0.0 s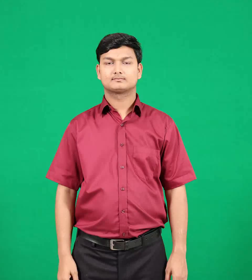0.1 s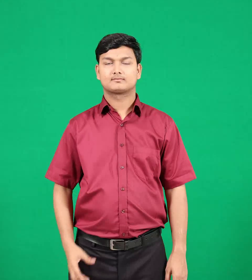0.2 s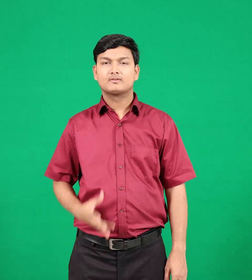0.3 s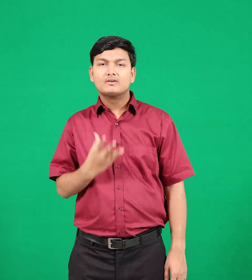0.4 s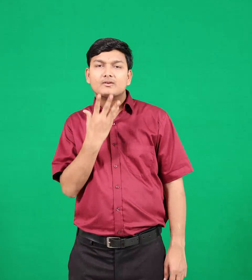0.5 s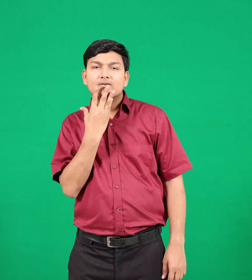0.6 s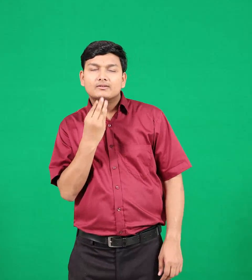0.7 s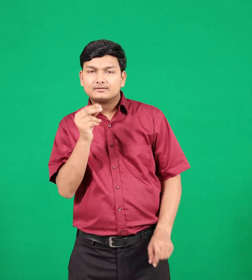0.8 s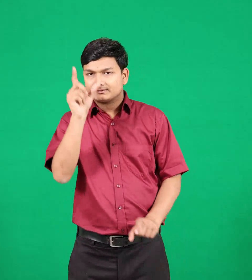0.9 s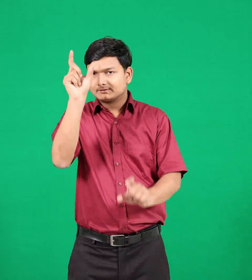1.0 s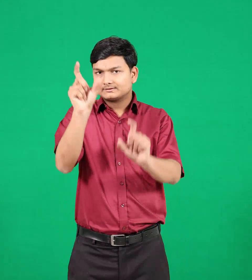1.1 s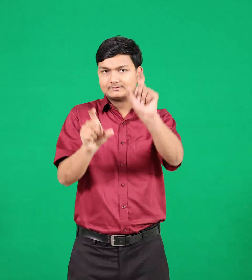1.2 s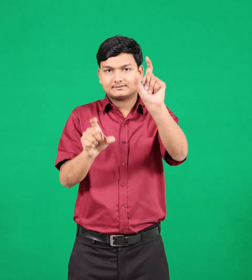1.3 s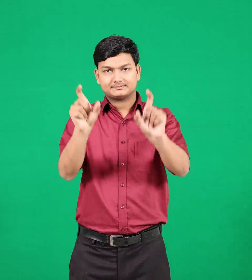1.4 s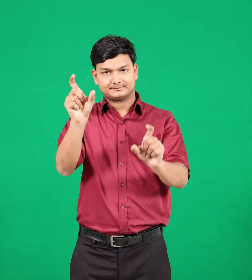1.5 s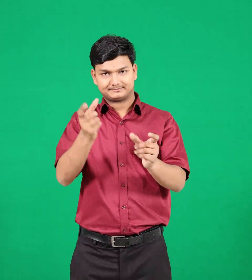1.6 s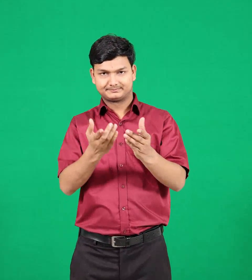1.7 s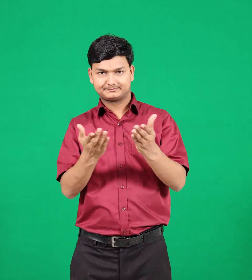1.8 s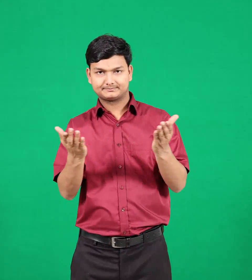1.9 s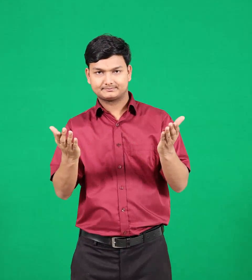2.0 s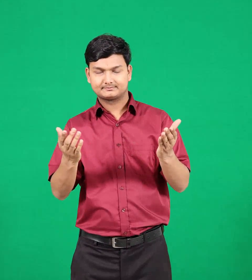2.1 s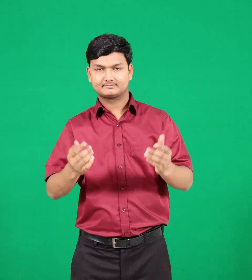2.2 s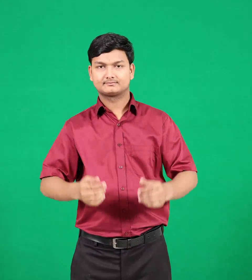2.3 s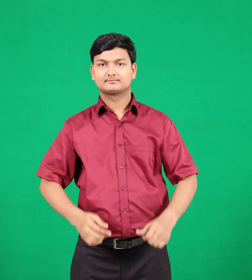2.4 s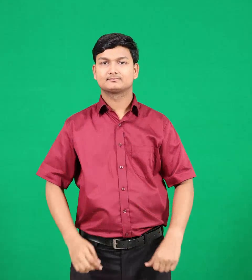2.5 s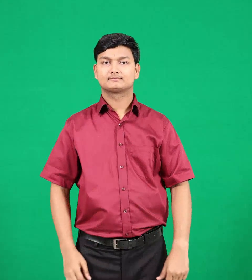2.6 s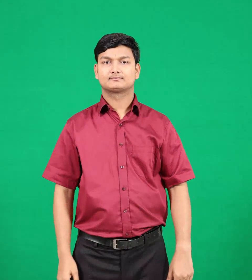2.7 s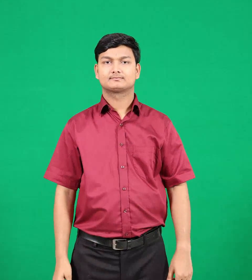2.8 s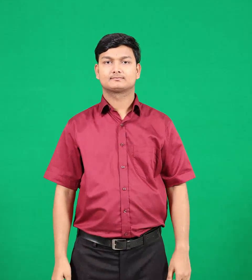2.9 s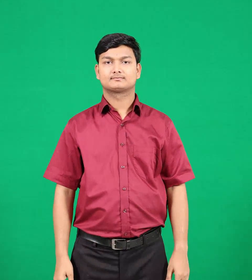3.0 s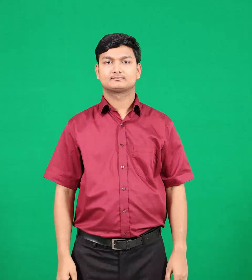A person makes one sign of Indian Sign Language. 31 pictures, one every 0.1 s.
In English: hebrews
